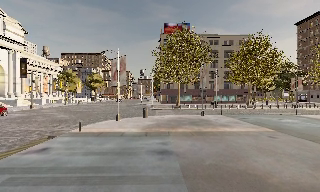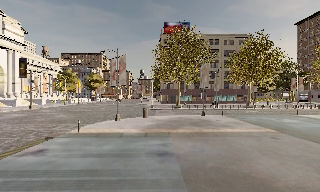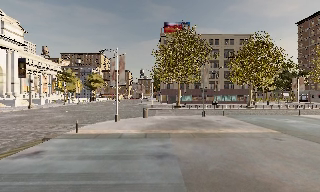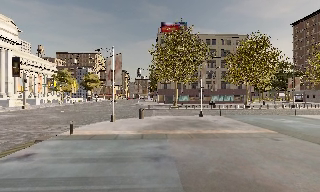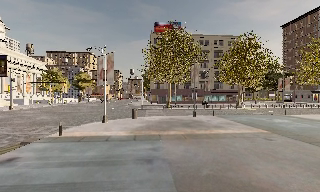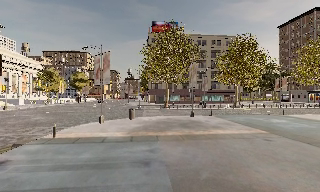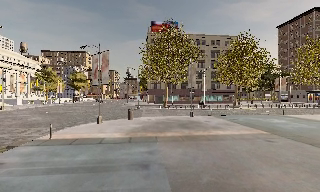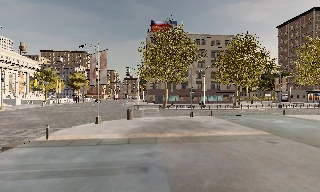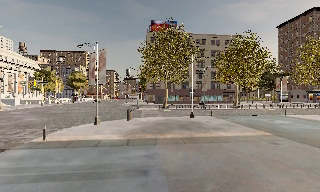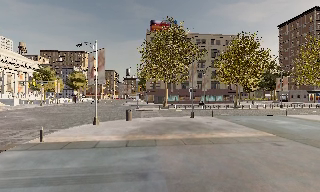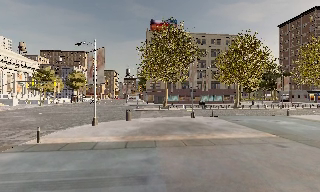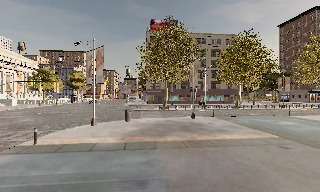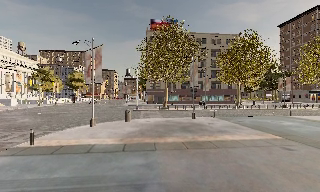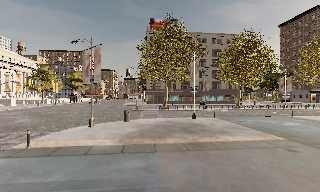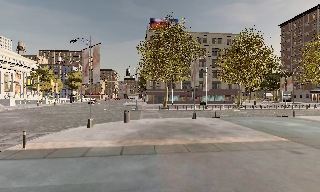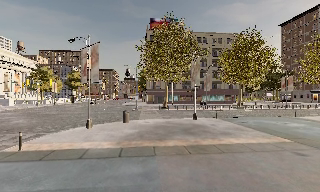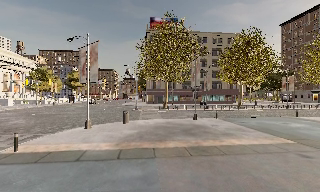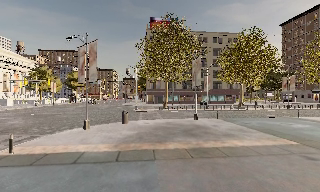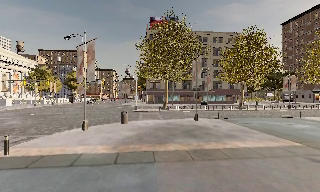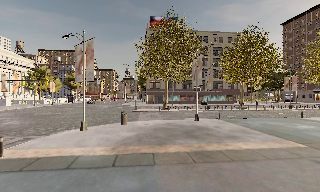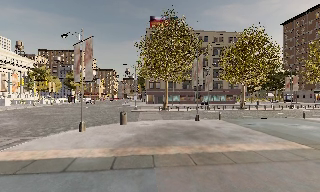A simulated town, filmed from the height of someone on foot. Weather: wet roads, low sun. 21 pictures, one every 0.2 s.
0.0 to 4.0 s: The camera travels forward, about 4.5 m, so what stands in front looms larger.
The film runs forward here.
